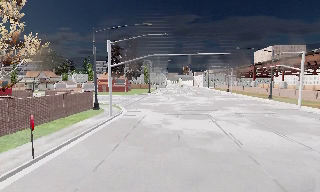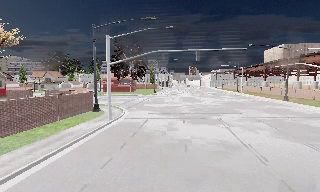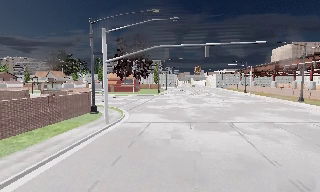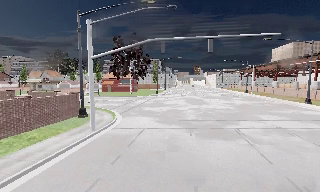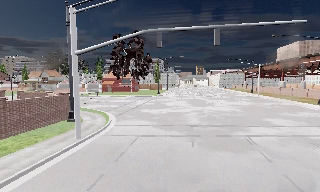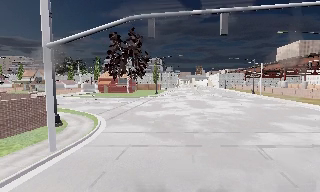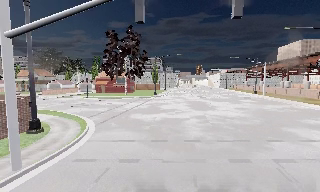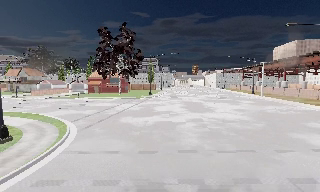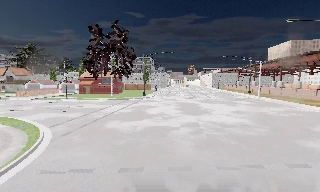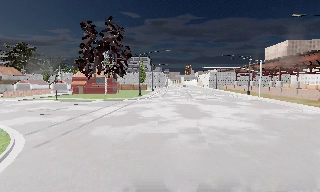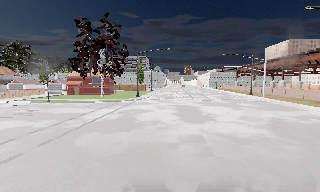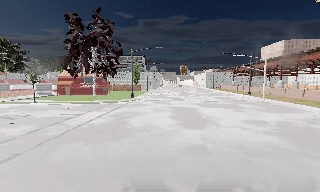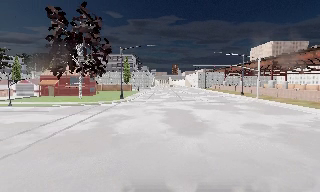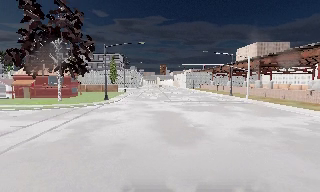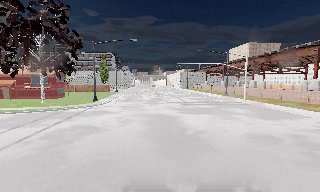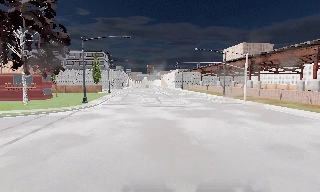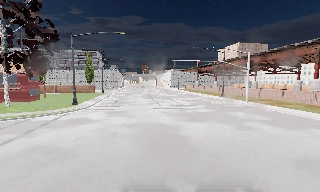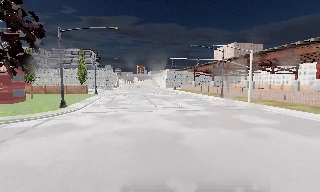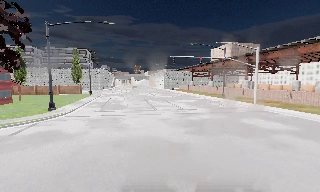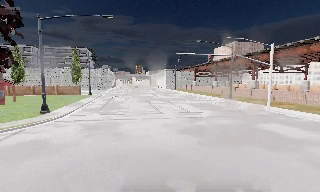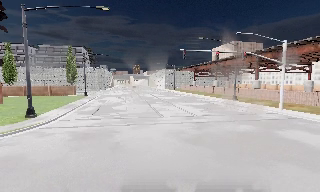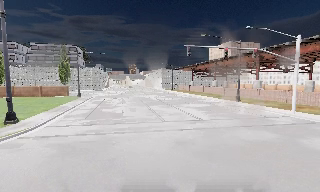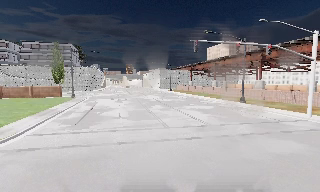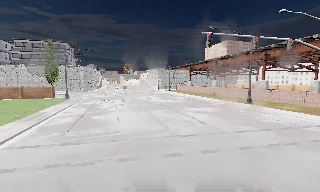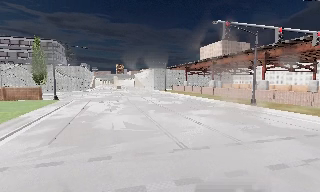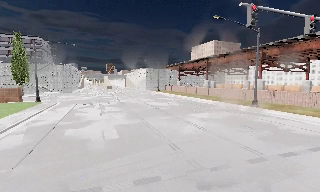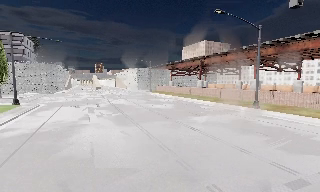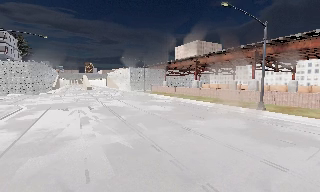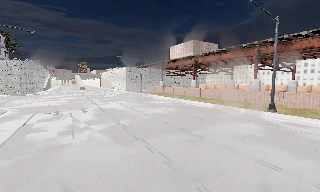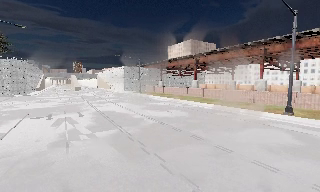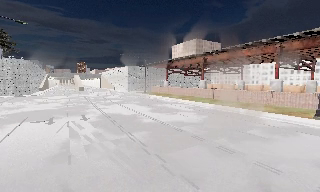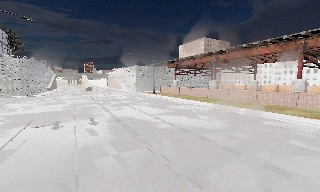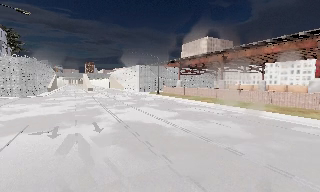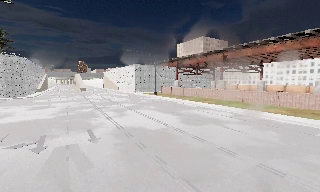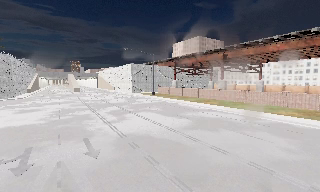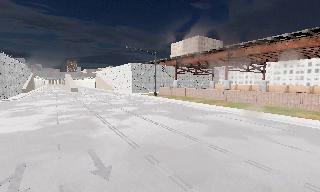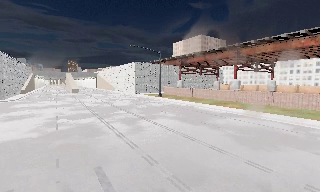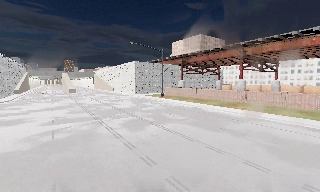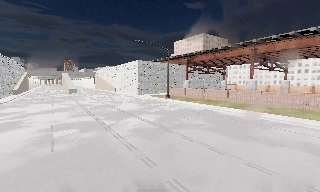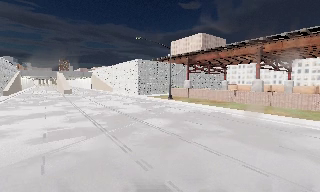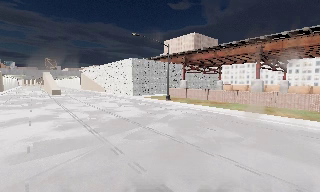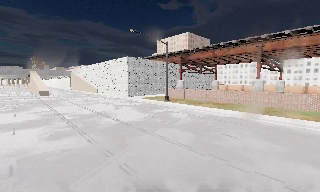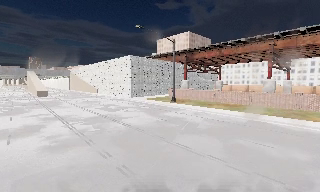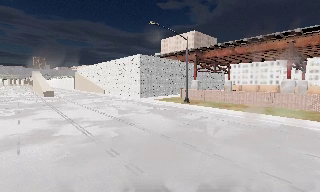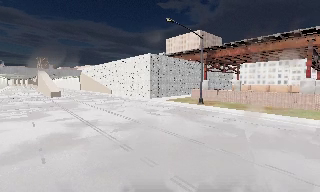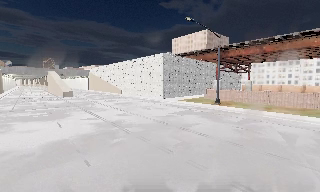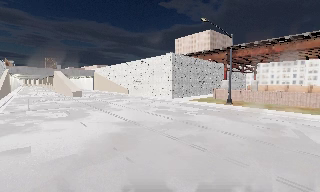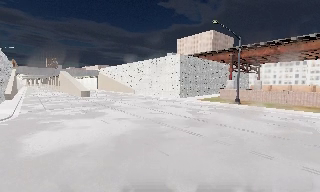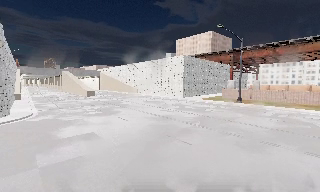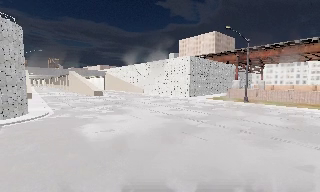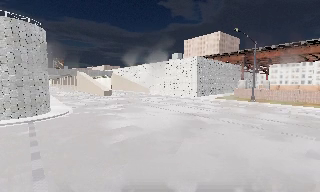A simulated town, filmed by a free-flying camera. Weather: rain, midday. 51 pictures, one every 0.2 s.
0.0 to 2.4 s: The camera travels forward, about 20 m, so what stands in front looms larger.
2.4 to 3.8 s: The camera pans to its right, which is clockwise from overhead, by about 15 degrees. It travels forward, about 13 m, so what stands in front looms larger.
3.8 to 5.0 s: The camera travels forward, about 12 m, so what stands in front looms larger.
5.0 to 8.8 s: The camera pans to its right, which is clockwise from overhead, by about 20 degrees. It travels forward and to its left, about 40 m, so what stands in front looms larger.
8.8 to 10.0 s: The camera travels to its left and backward, about 10 m, so close, fixed things drift to the right.
The film runs backward here.
